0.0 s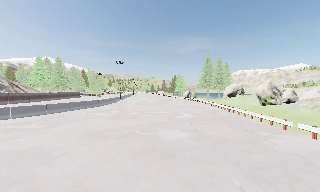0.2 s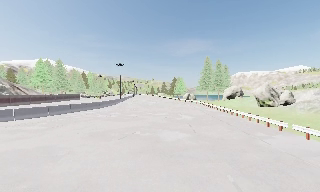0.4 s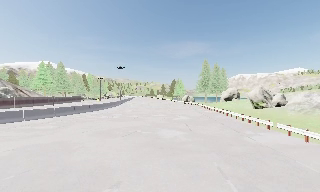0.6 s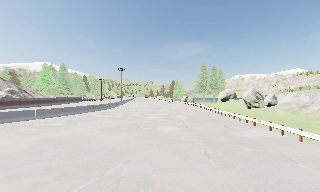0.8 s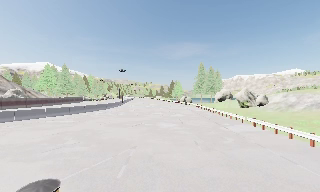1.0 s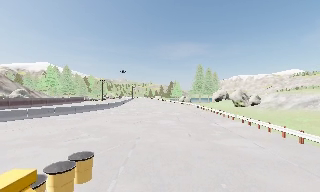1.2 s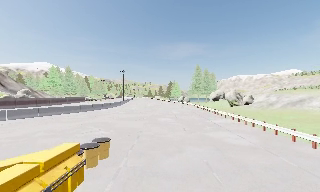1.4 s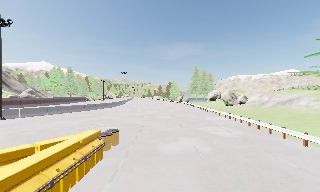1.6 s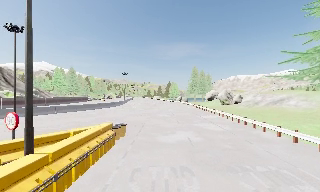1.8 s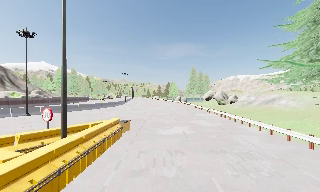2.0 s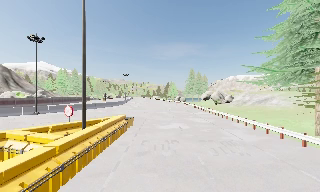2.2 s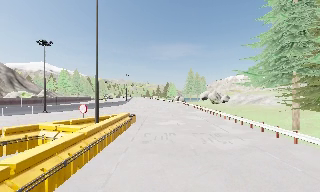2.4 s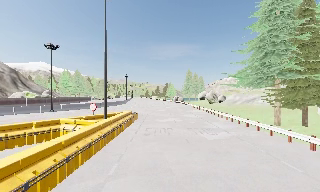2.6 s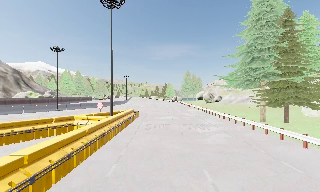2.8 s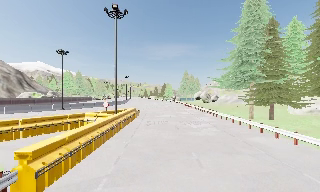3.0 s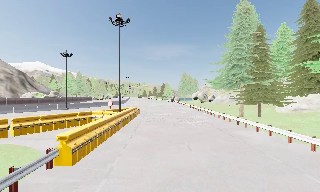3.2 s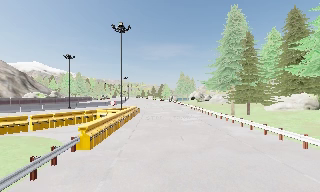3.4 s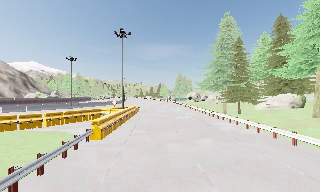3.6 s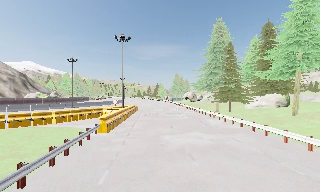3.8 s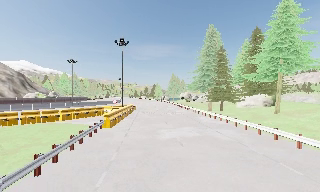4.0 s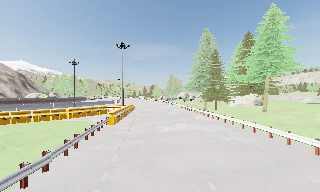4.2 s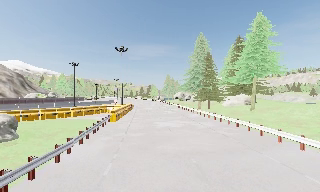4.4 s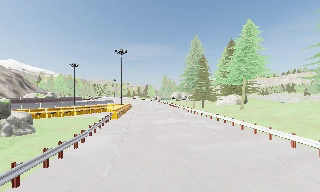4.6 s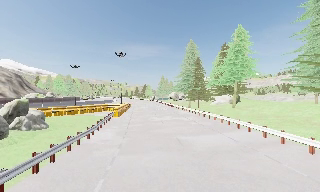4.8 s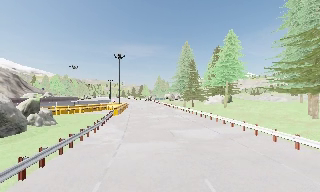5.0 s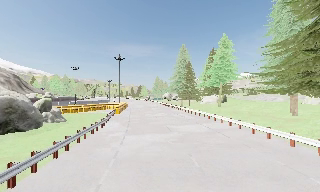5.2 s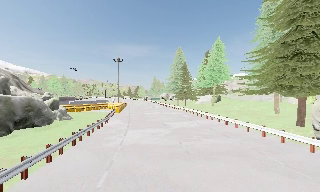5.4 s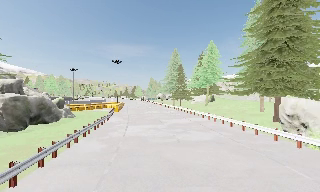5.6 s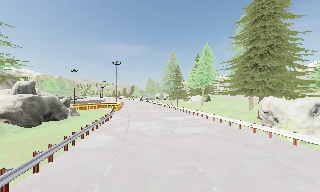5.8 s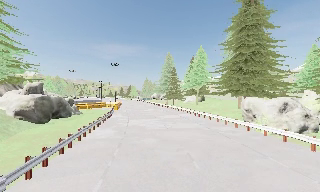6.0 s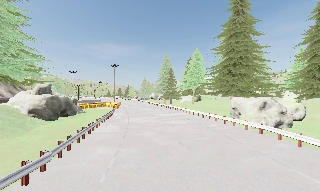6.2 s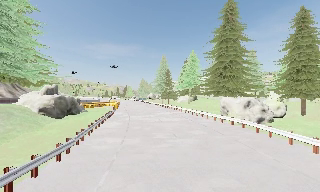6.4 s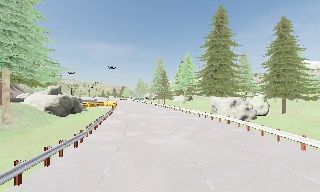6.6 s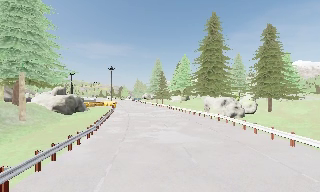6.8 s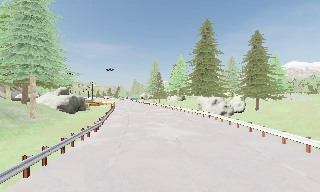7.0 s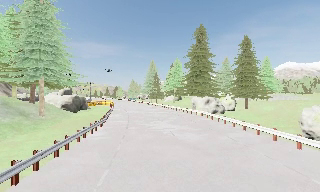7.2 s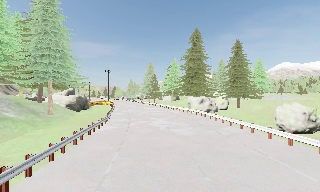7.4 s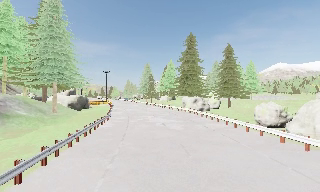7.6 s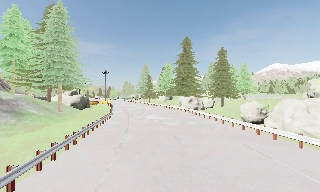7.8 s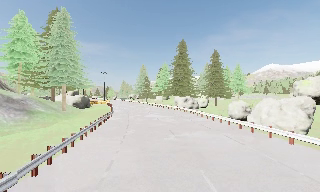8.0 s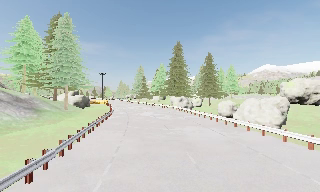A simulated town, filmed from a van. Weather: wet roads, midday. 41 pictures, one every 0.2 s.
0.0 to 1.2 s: The camera travels backward, about 9 m, so what stands in front gets smaller. It gains speed.
1.2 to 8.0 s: The camera swings to its right by about 25 degrees, and the scene slides to the left. It travels backward, about 65 m, so what stands in front gets smaller.
The film runs backward here.
